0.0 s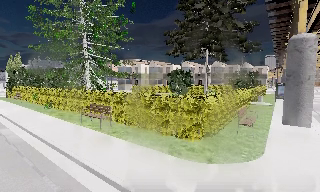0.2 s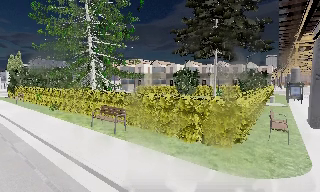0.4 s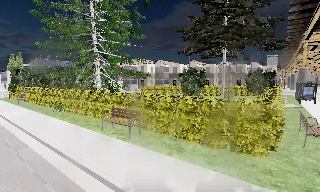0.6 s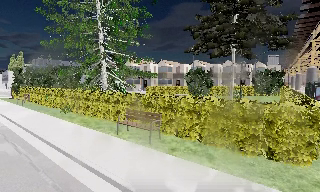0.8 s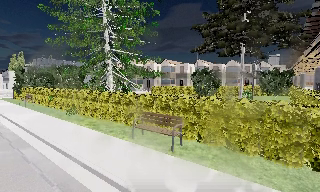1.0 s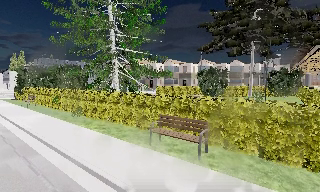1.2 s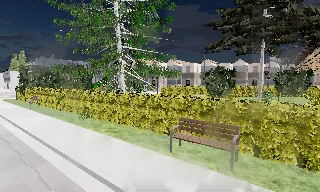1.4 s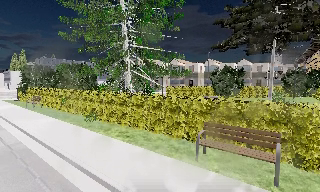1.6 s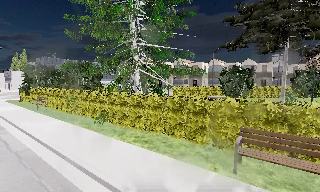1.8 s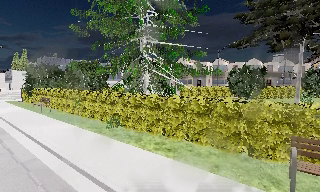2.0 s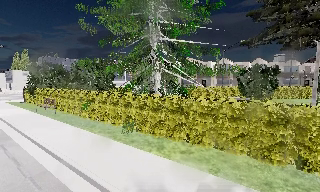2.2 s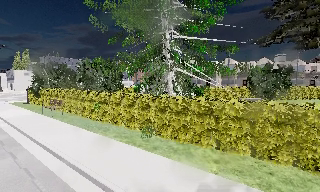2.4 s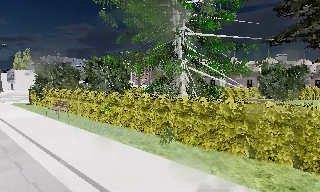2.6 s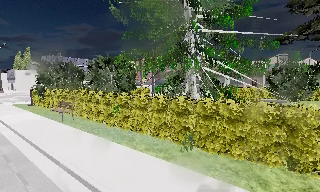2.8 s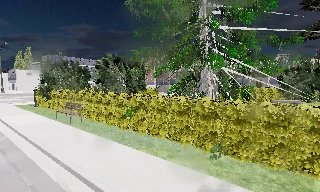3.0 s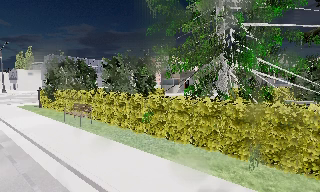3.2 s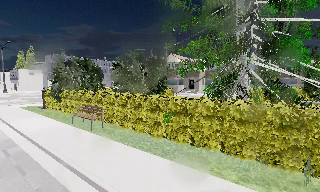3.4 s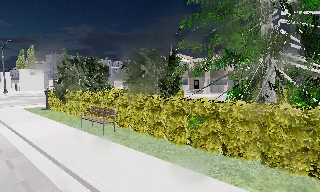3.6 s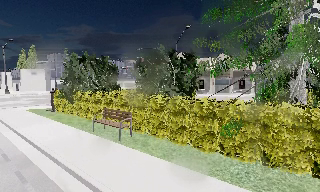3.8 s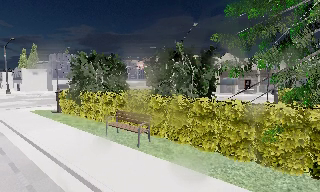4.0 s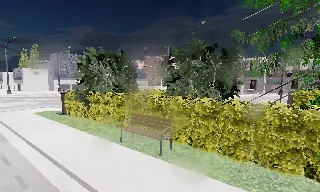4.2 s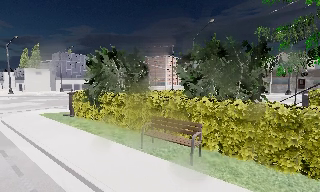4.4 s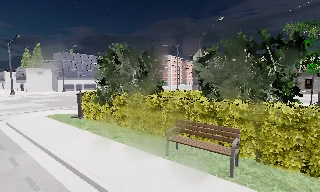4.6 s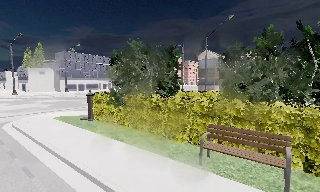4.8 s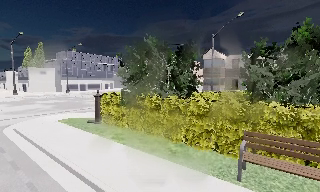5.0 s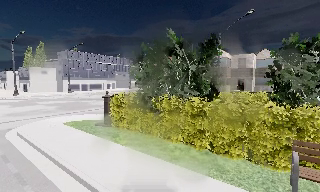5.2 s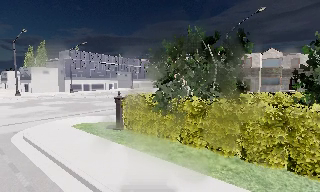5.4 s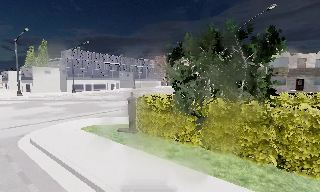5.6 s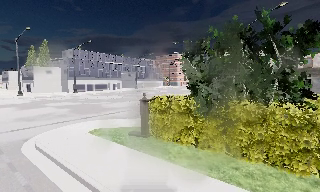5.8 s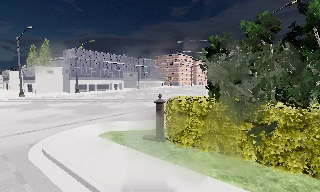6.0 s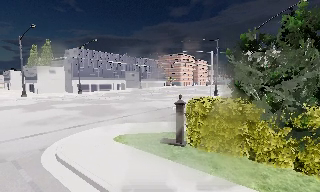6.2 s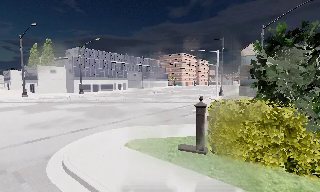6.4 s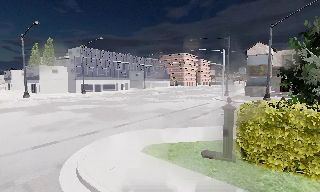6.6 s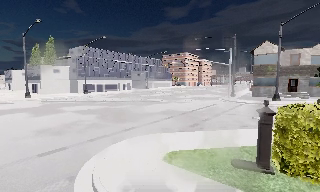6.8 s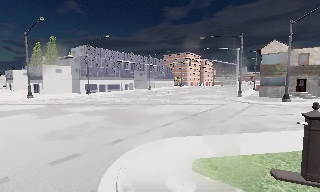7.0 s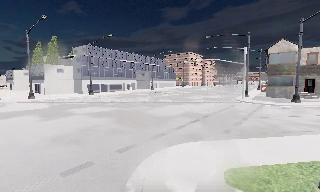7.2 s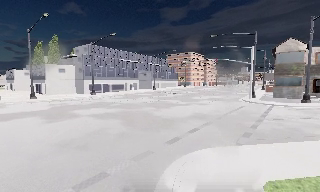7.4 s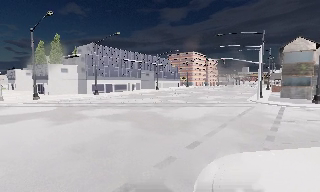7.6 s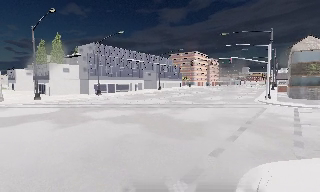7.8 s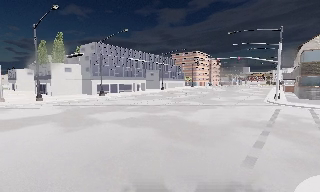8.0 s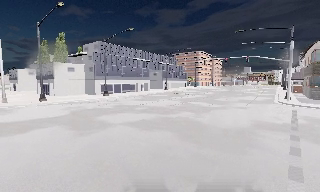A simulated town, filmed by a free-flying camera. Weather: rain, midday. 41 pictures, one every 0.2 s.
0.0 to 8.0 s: The camera travels to its left and forward, about 45 m, so close, fixed things drift to the right.
The film runs forward here.
